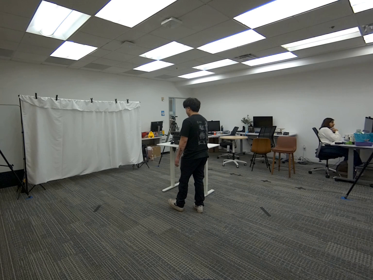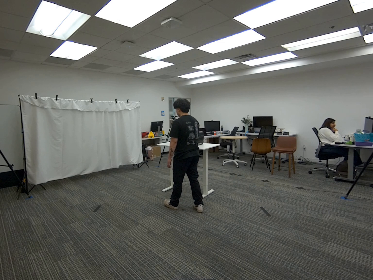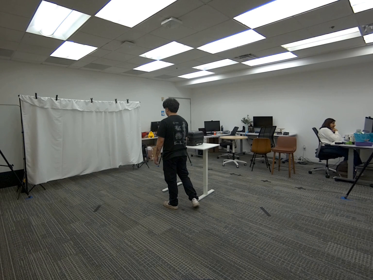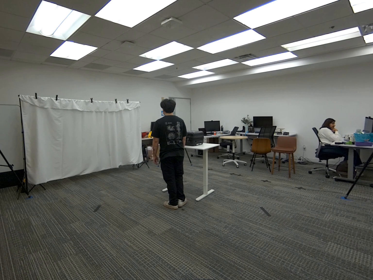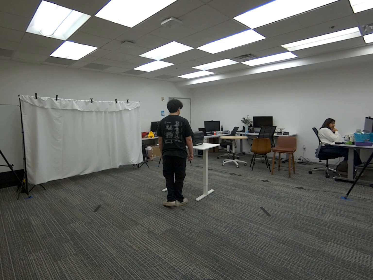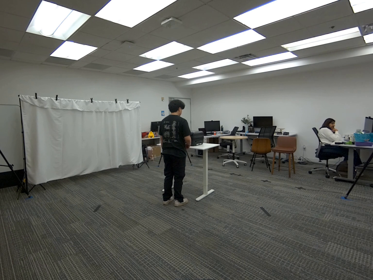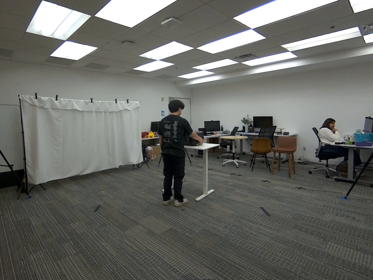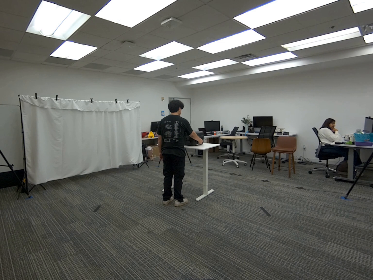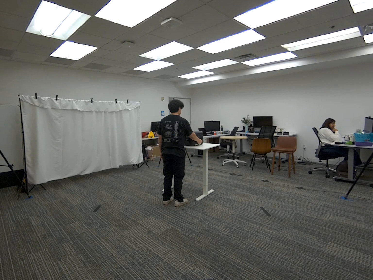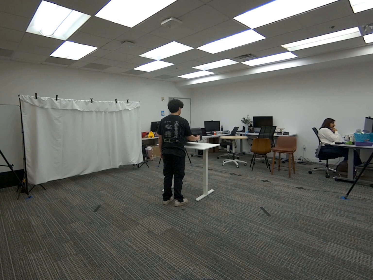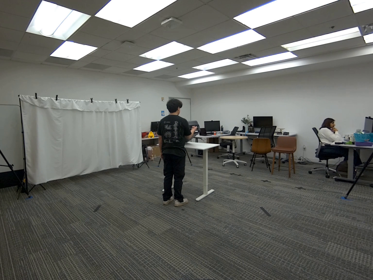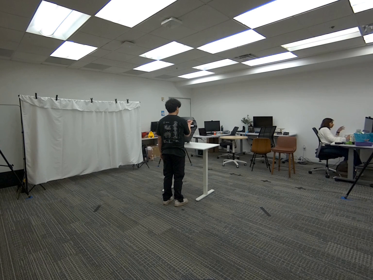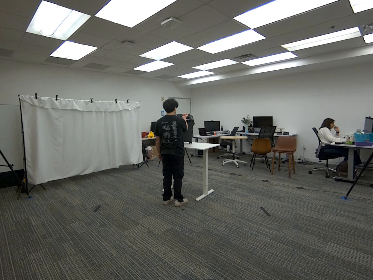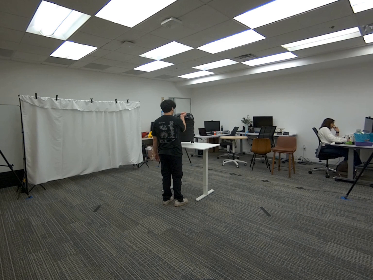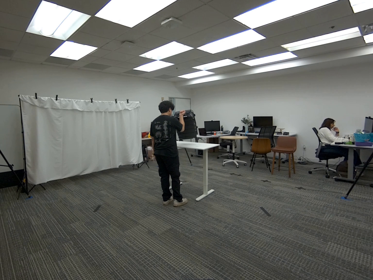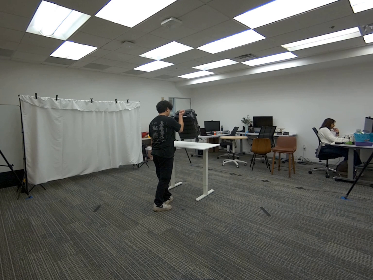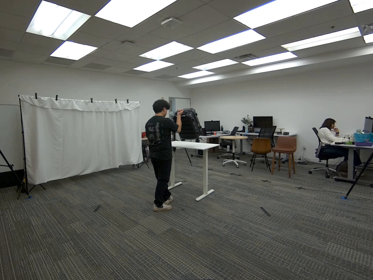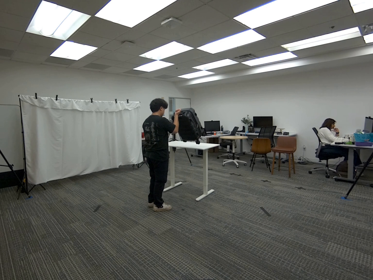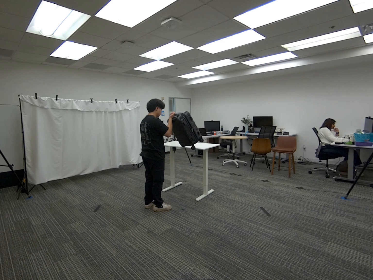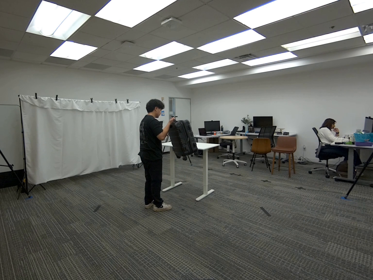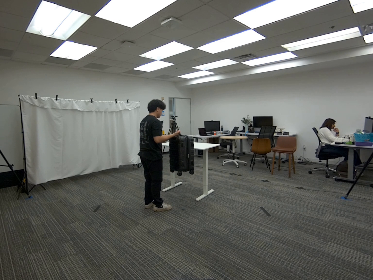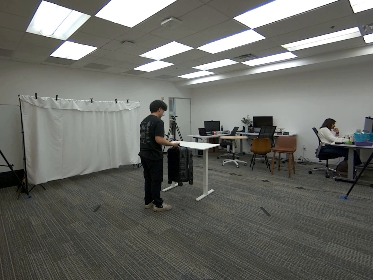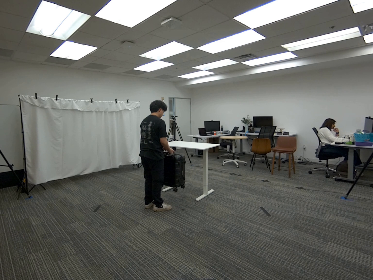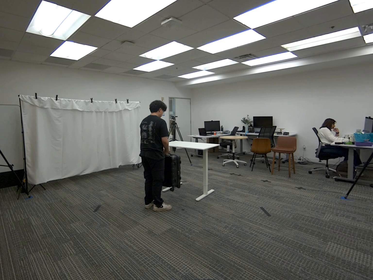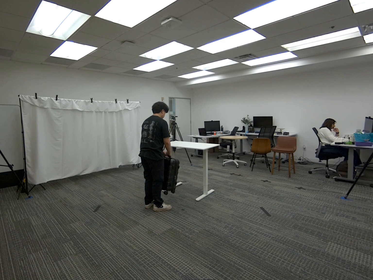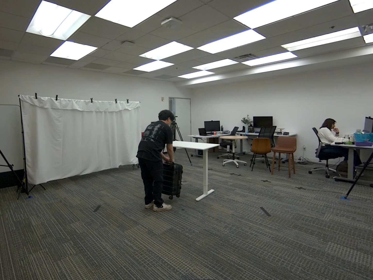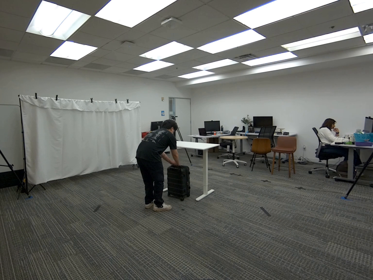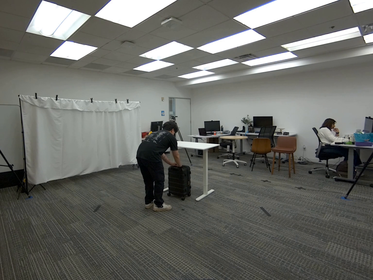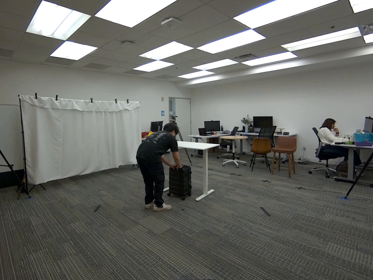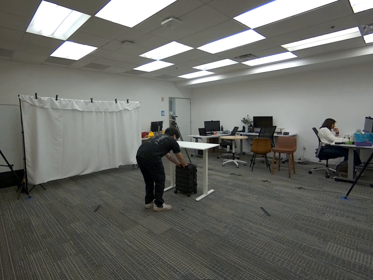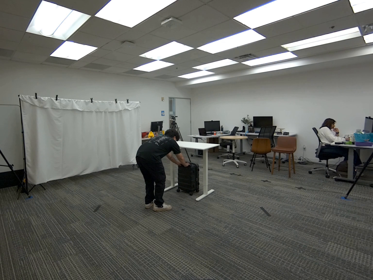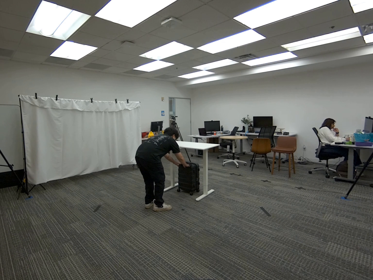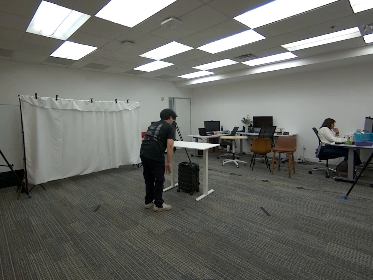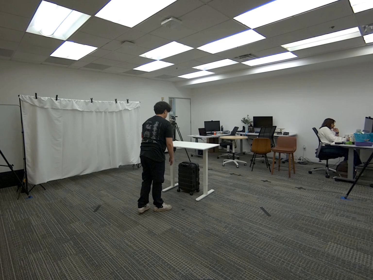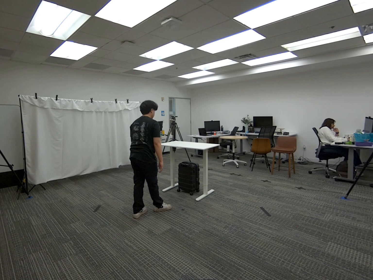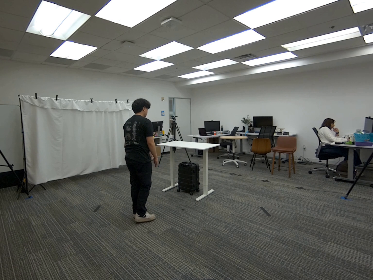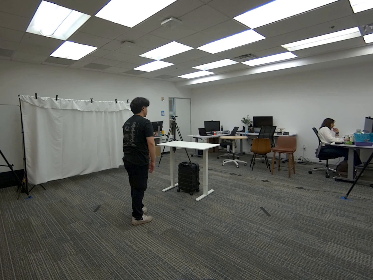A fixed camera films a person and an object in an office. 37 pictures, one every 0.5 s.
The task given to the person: Walk over to the luggage on the white desk and pick up the luggage using your right hand and walk within the bounding area. Then using both hands place the luggage underneath the wwhite desk.
